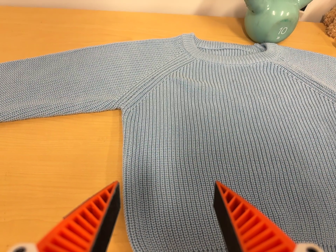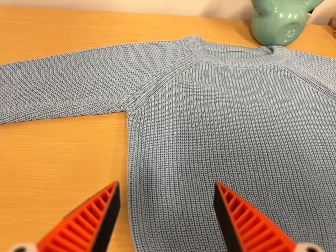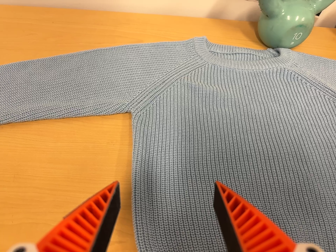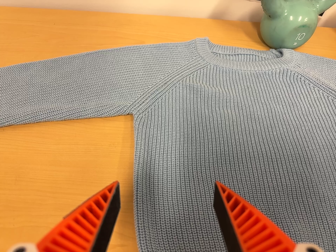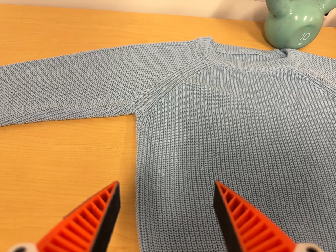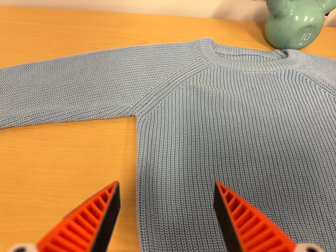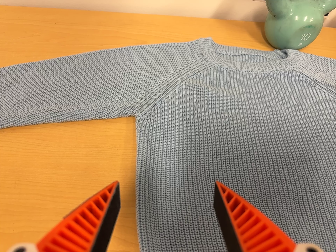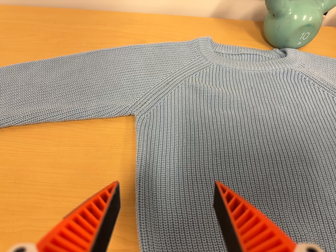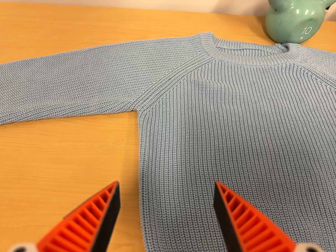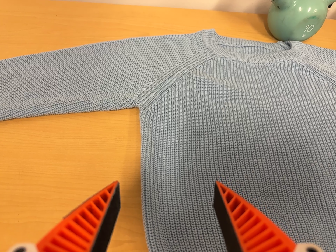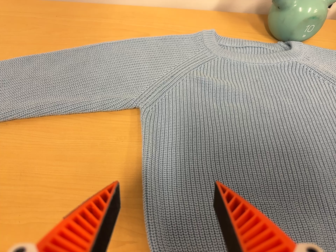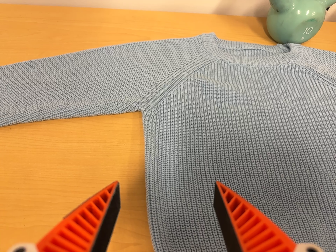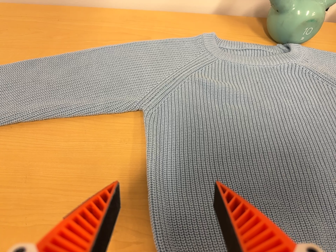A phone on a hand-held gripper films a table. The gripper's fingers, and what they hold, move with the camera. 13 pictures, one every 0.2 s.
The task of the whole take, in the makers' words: right arm across.
0.0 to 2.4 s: The camera shifts only a little, or ends up much as it began.
The film runs forward here.
